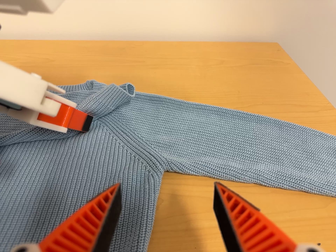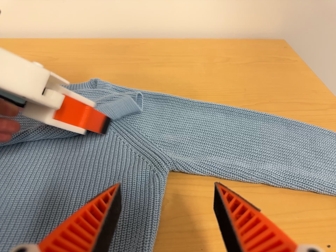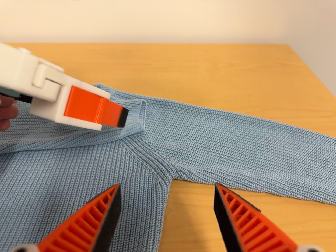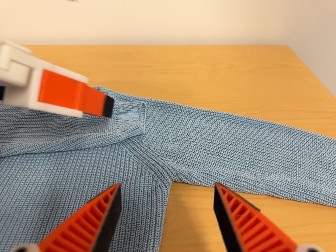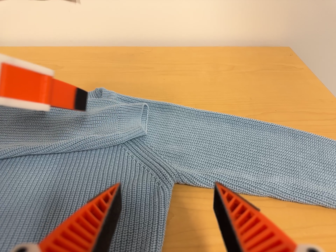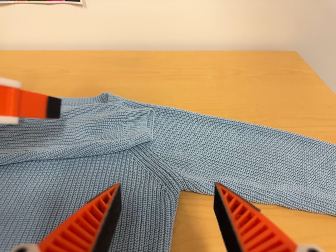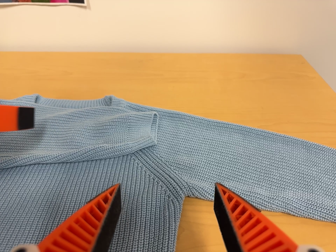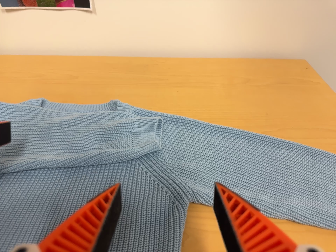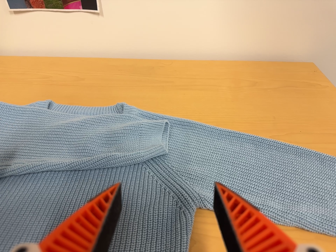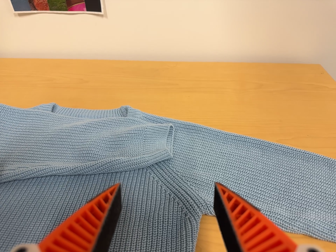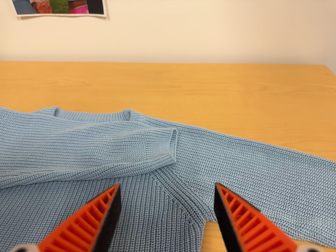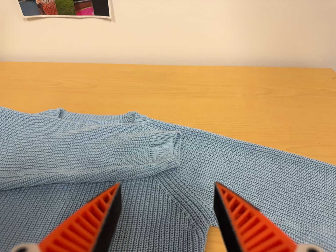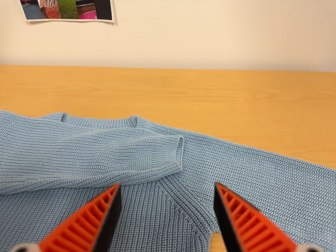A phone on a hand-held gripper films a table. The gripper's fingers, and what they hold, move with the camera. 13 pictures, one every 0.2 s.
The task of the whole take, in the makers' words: left arm across.
0.0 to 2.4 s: The camera travels toward the top of its view, about 7 cm, so close, fixed things drift downward.
The film runs forward here.
